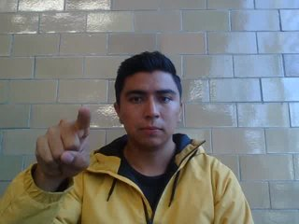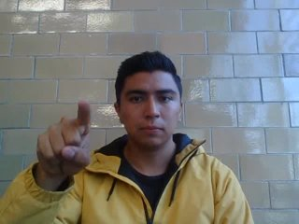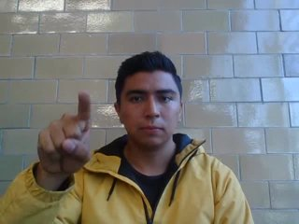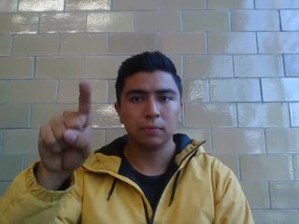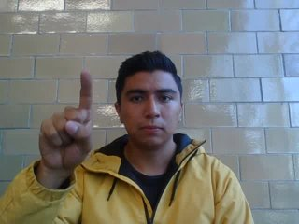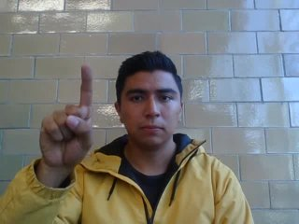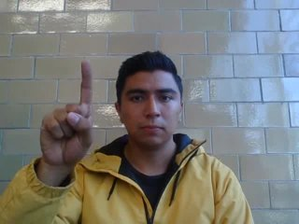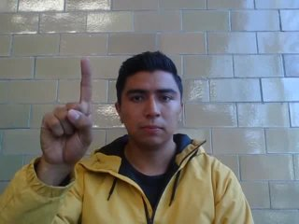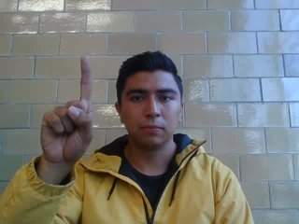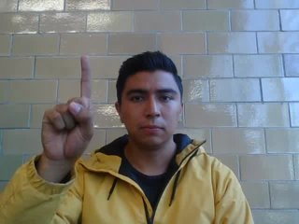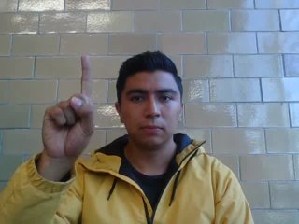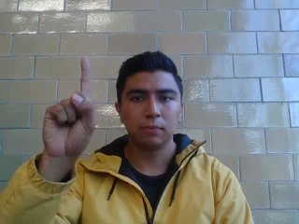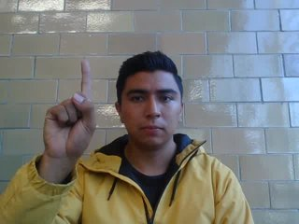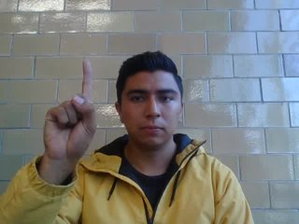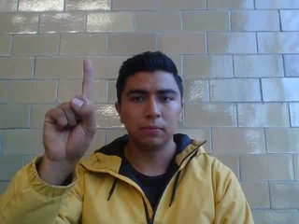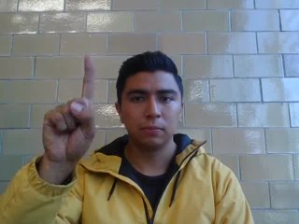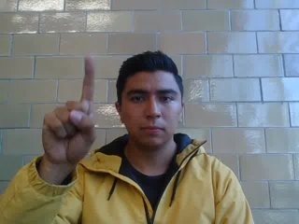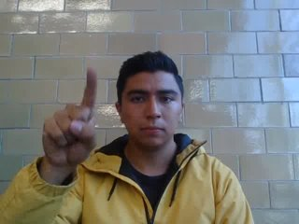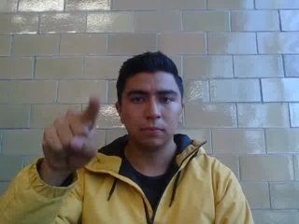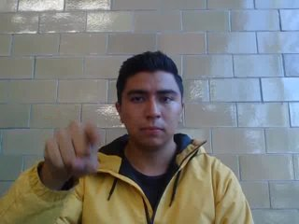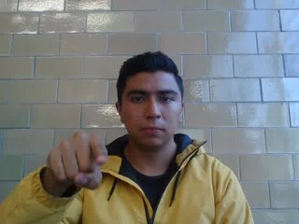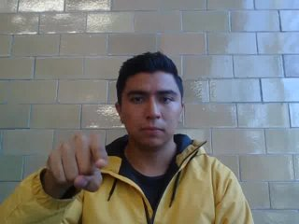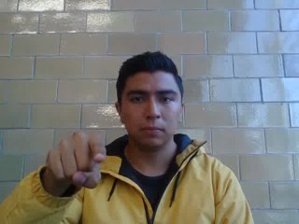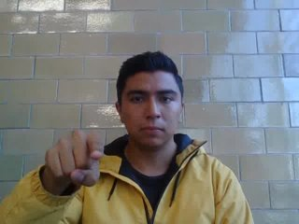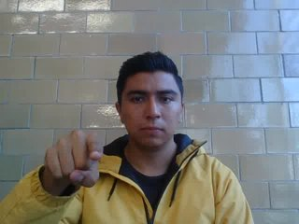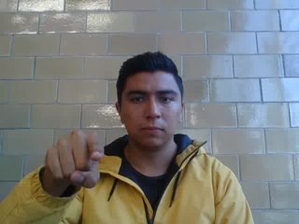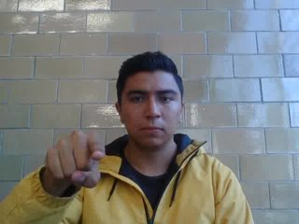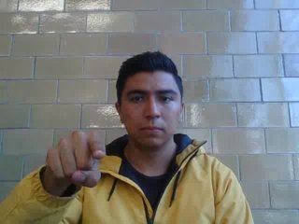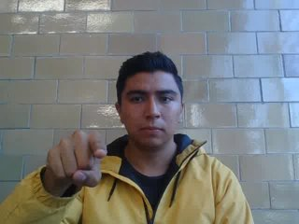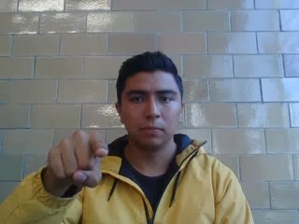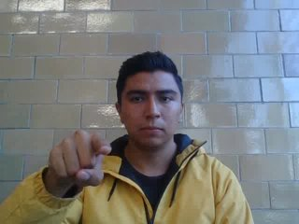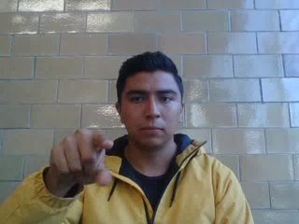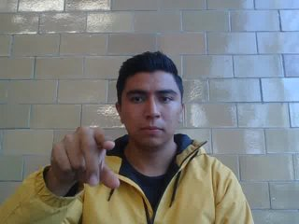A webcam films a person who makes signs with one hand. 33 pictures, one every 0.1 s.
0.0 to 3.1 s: Click with one finger.
